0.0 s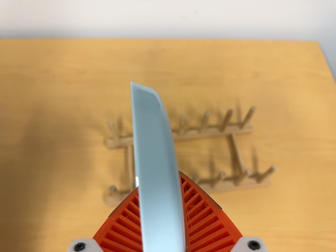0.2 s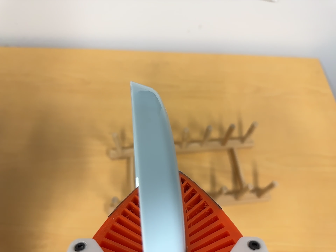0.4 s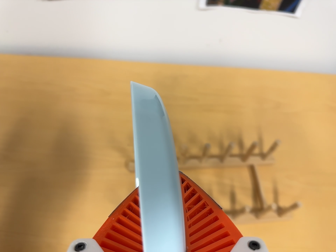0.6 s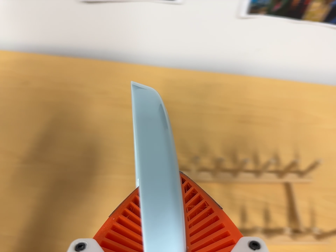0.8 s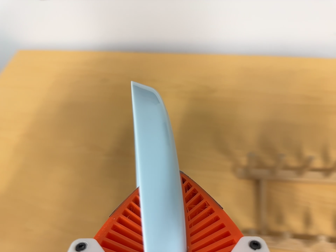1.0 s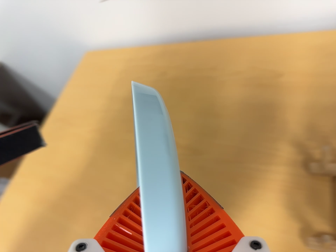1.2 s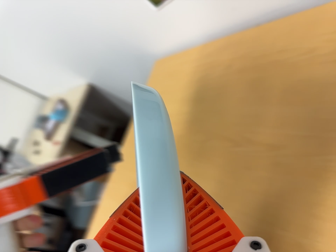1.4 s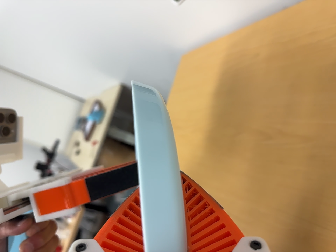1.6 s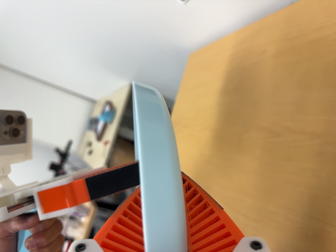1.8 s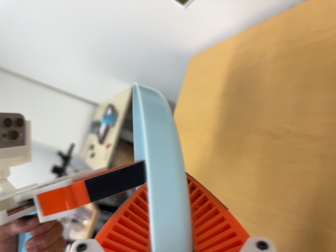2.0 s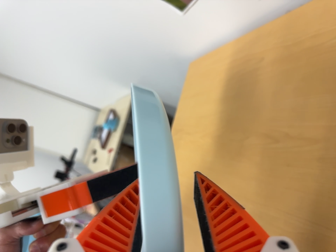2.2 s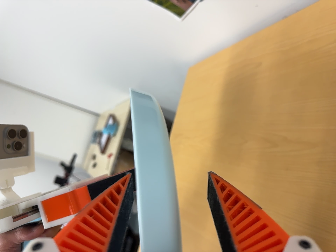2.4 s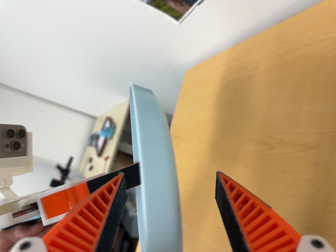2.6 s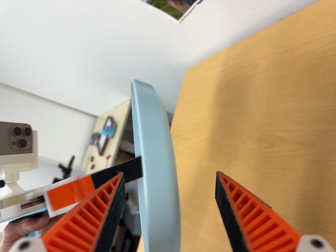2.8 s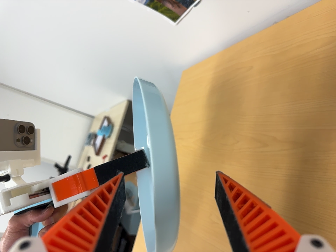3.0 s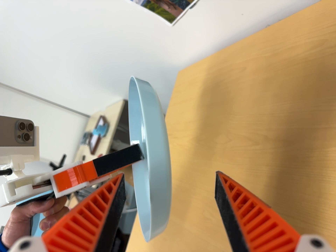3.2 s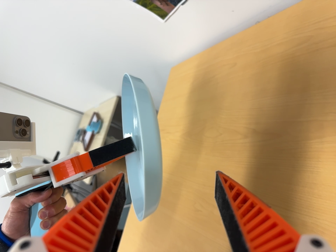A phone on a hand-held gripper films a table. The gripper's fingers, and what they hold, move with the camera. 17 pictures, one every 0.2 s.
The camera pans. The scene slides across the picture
to the right.
0.0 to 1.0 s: The camera pans to its left by about 35 degrees. It travels to its left, toward the top of its view and forward, about 9 cm, so close, fixed things drift to the right.
1.0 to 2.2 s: The scene slides to the right, as the camera pans about 30 degrees to its left. It travels to its right, about 8 cm. It rolls about its line of sight by about 15 degrees, and the scene rotates counterclockwise.
2.2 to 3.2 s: The camera shifts only a little, or ends up much as it began.
The film runs backward here.
